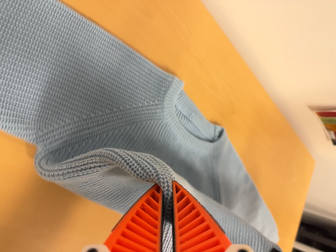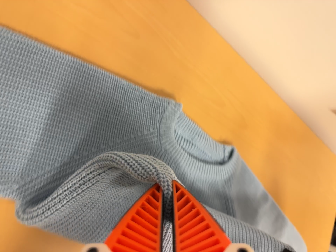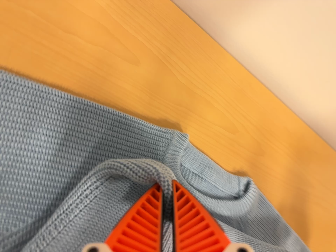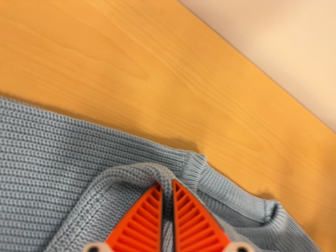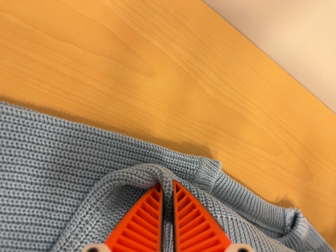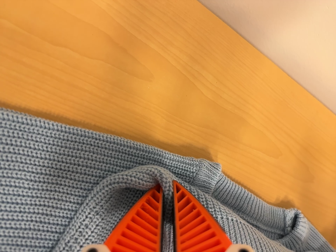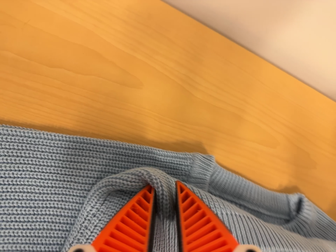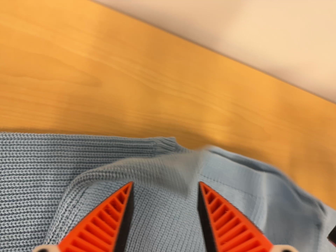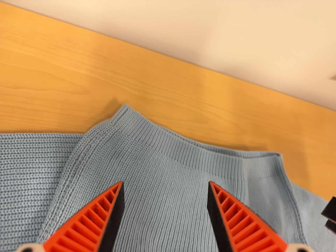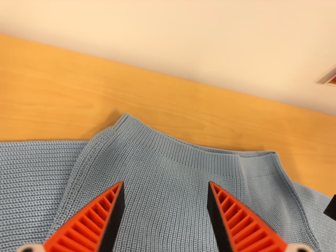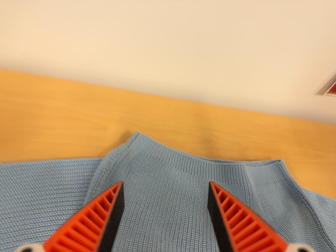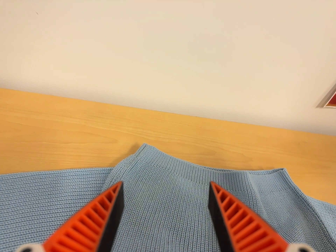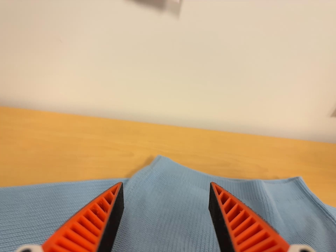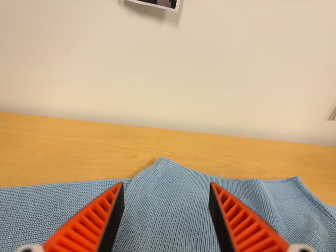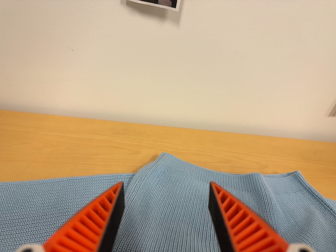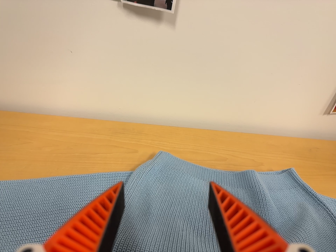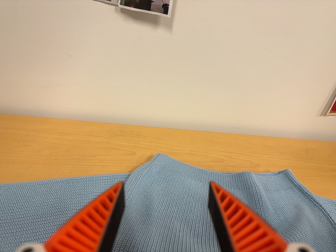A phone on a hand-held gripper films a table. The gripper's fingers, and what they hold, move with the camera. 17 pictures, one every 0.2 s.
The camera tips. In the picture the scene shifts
downward.
The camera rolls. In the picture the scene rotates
counterclockwise.
0.0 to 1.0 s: The camera pans to its left by about 15 degrees. It travels forward and toward the top of its view, about 18 cm, so what stands in front looms larger.
1.0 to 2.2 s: The camera travels backward, toward the bottom of its view and to its right, about 28 cm. Its aim tips toward the top of its view by about 30 degrees. It rolls about its line of sight by about 30 degrees, and the scene rotates counterclockwise.
2.2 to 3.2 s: The camera travels backward, about 7 cm, so what stands in front gets smaller. Its aim tips toward the top of its view by about 10 degrees.
The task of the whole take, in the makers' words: fold up.
The film runs forward here.
